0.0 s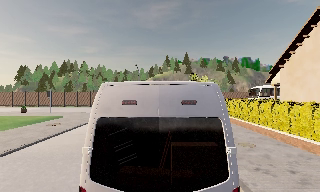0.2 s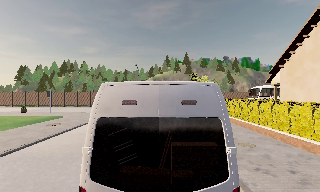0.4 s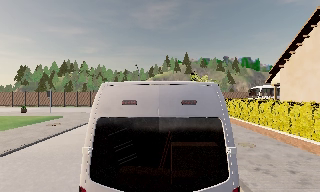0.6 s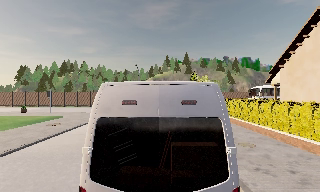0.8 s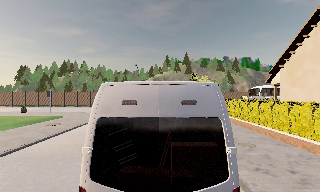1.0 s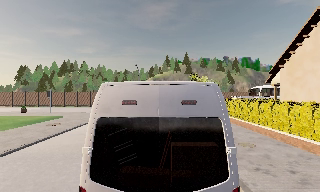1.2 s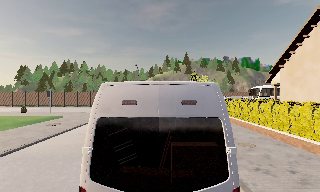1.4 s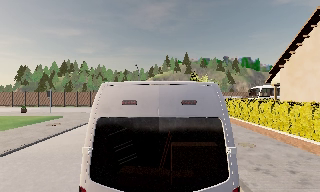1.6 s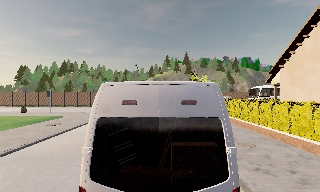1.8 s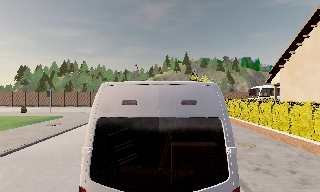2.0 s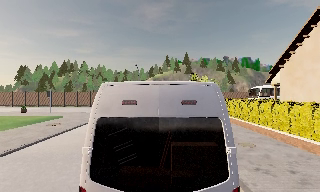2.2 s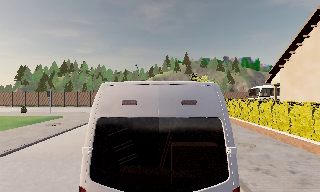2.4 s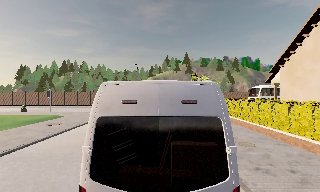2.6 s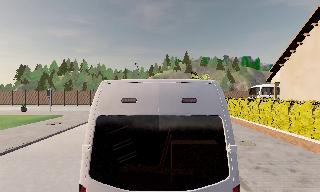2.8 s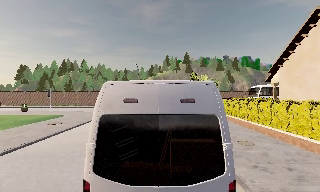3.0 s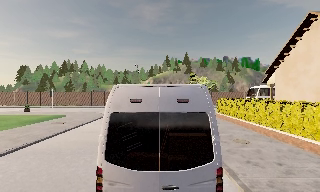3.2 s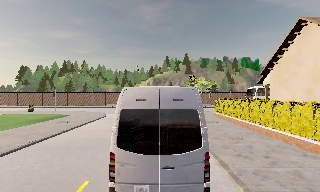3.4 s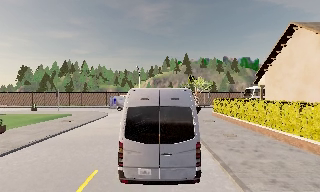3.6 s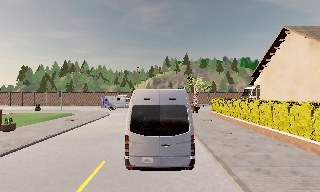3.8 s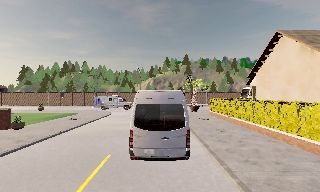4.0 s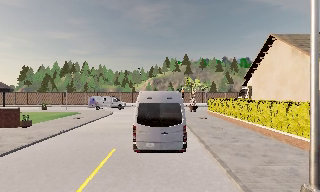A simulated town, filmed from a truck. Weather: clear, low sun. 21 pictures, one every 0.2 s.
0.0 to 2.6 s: The camera keeps its place and its aim.
2.6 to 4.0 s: The camera travels backward, about 4 m, so what stands in front gets smaller. It gains speed.
The film runs backward here.
